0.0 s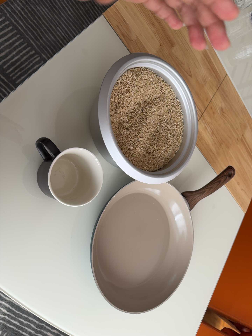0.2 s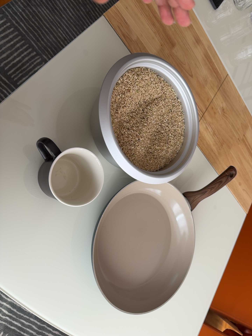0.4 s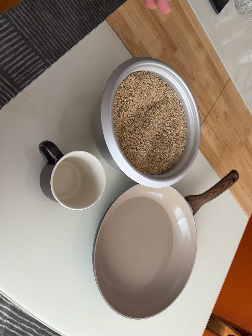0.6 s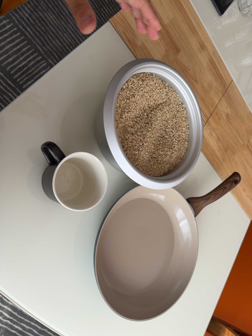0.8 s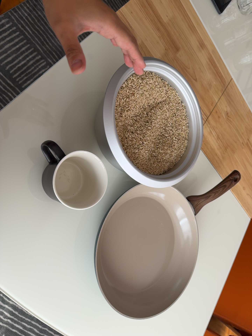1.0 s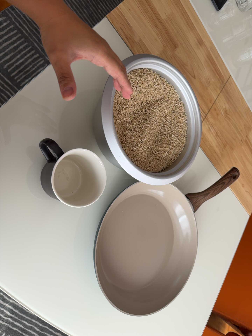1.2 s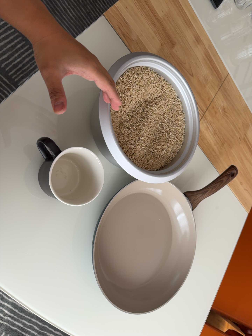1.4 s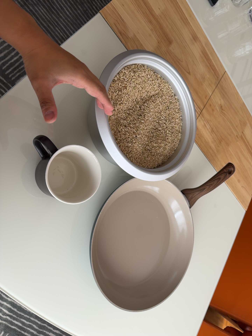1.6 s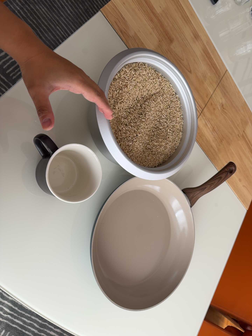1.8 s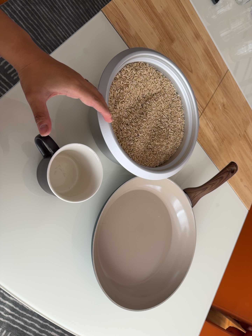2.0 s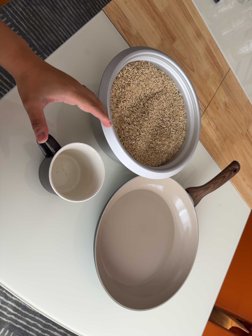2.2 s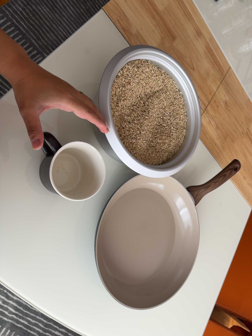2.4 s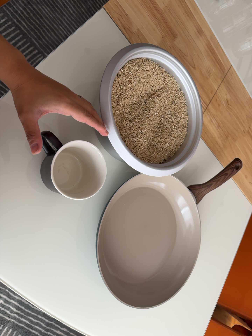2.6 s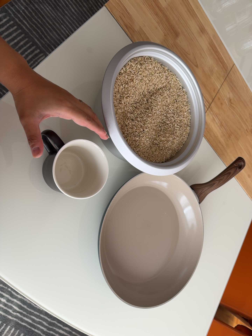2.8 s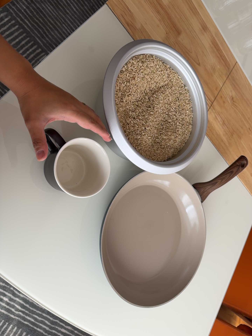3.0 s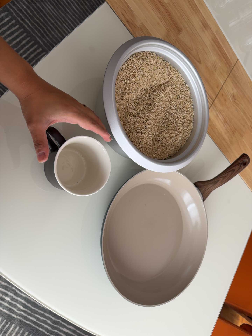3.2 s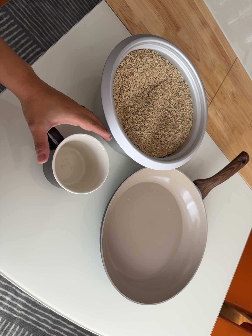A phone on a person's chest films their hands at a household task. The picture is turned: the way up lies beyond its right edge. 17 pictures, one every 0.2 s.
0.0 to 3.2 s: The camera shifts only a little, or ends up much as it began.
The film runs forward here.
